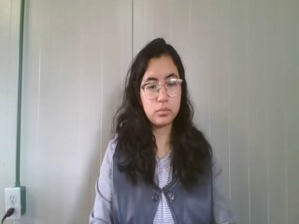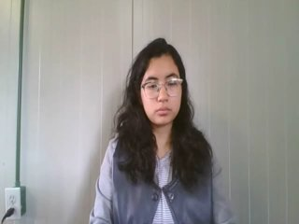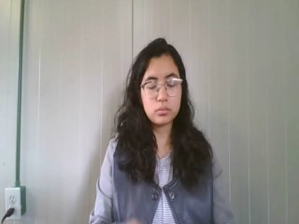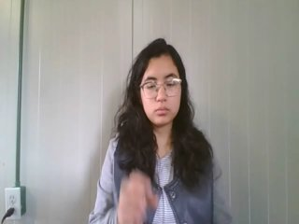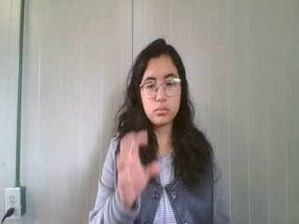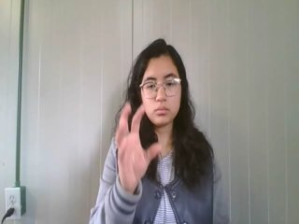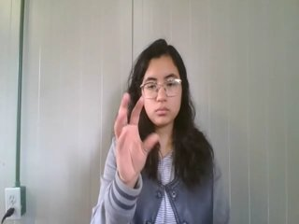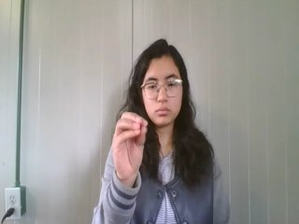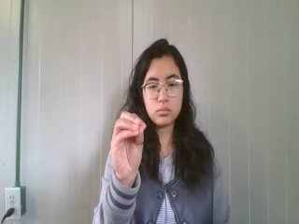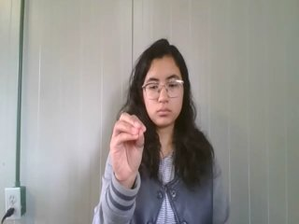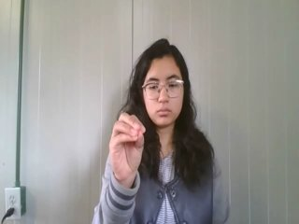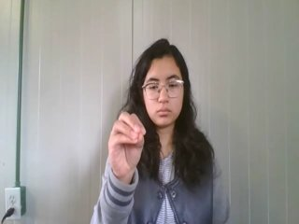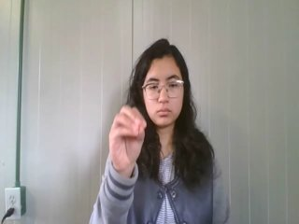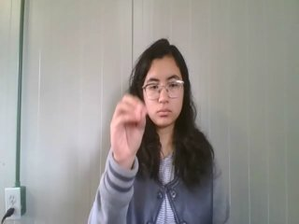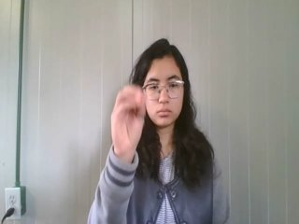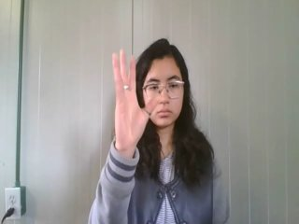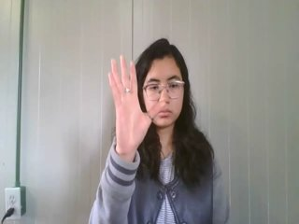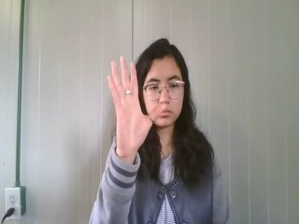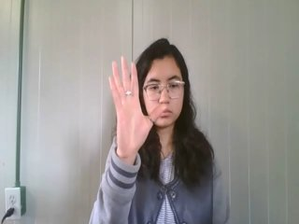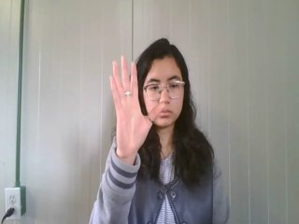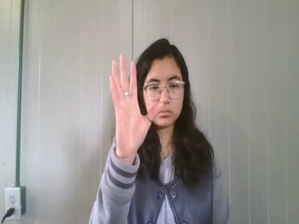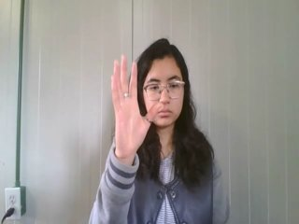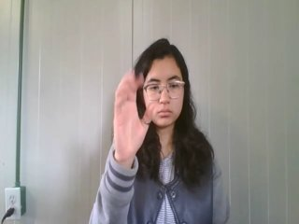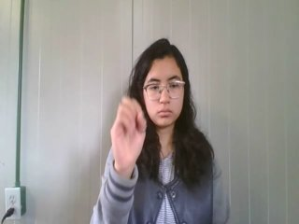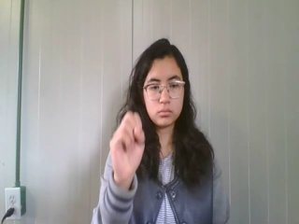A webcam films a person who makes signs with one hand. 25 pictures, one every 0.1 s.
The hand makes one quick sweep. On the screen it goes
upward.
0.0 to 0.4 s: Non-gesture.
0.5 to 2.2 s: On the screen the hand sweeps upward. The name of the sign: Throw up.
